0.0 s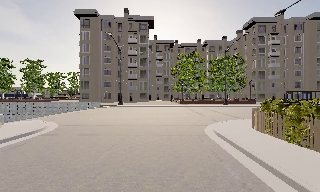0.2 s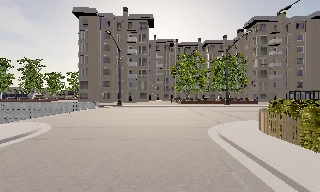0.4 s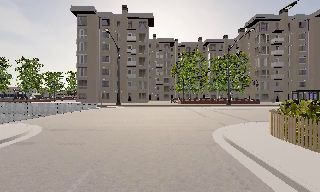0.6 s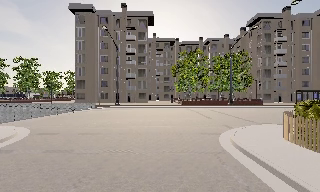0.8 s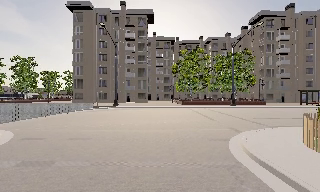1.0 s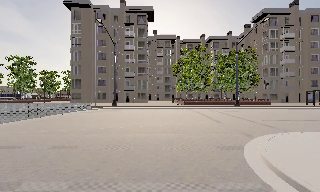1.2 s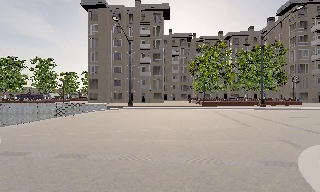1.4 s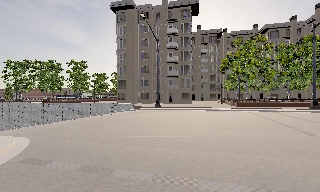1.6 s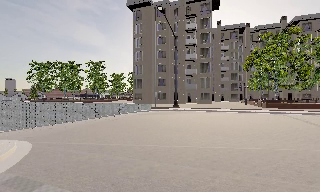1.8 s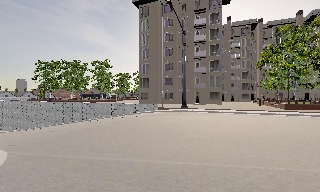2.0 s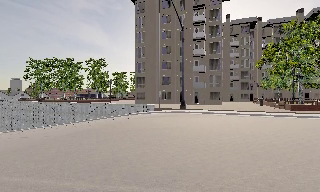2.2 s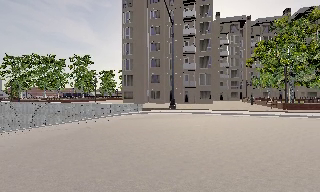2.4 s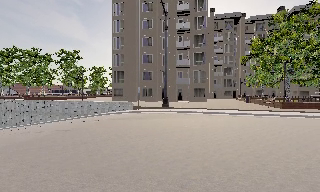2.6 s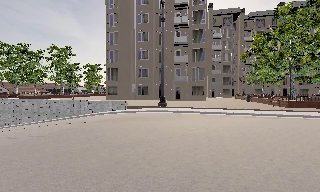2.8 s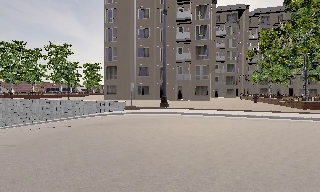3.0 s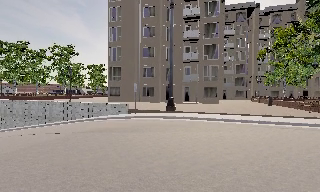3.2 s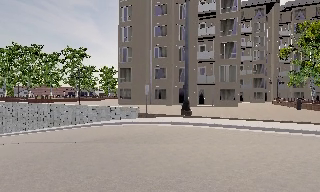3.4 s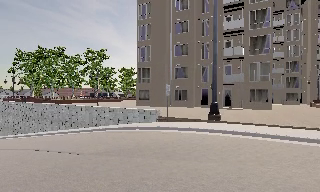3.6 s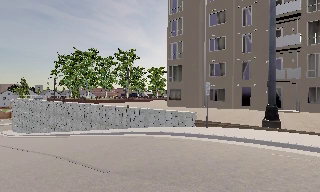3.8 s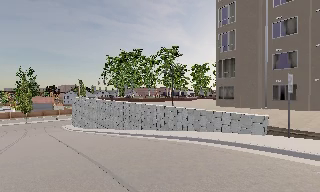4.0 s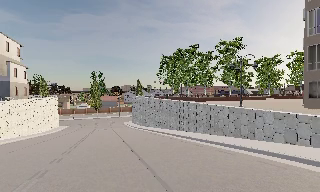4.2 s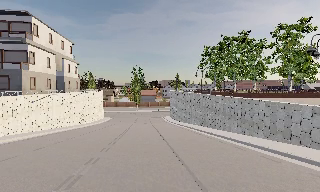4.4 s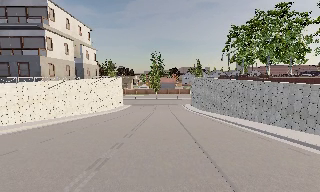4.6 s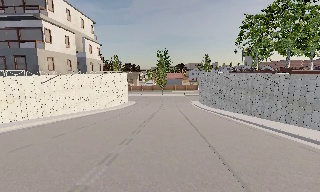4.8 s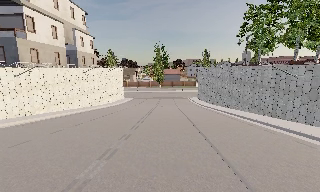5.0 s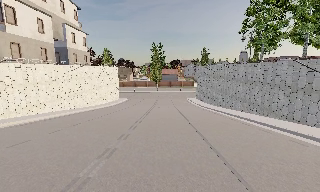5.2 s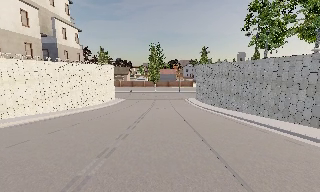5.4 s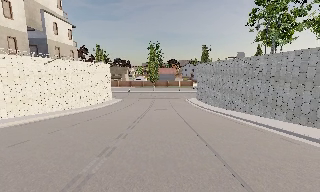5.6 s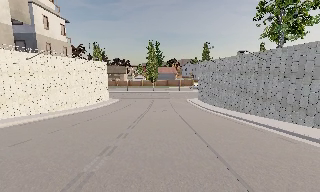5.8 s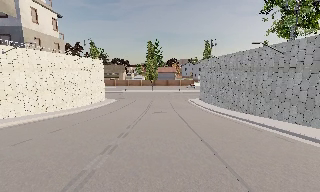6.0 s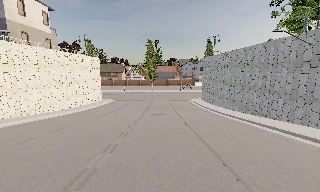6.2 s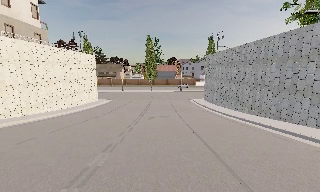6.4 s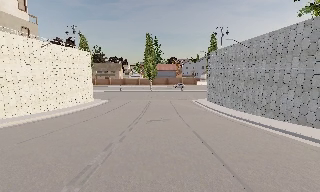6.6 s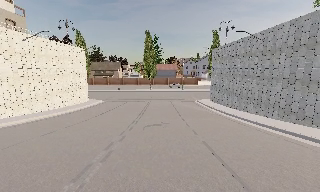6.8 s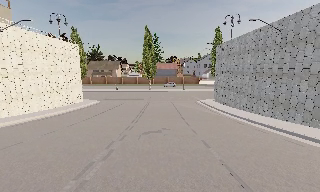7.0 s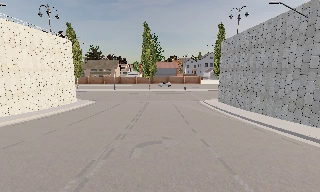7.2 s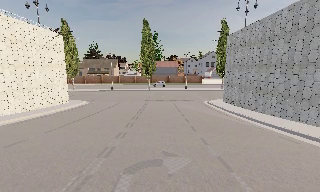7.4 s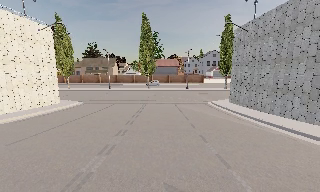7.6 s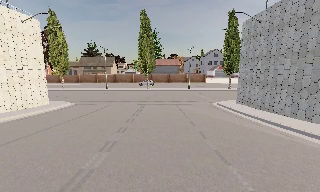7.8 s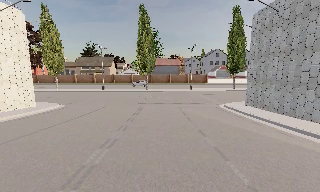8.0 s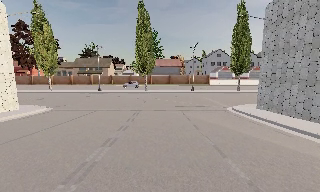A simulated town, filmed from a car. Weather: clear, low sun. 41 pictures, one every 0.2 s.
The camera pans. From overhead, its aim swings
counterclockwise.
The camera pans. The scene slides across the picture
to the right.
0.0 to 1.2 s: The camera travels forward, about 5 m, so what stands in front looms larger. It gains speed.
1.2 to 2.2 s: The camera swings to its left by about 15 degrees, and the scene slides to the right. It travels forward, about 7 m, so what stands in front looms larger.
2.2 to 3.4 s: The camera travels forward, about 9 m, so what stands in front looms larger.
3.4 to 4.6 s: The camera pans to its left, which is counterclockwise from overhead, by about 65 degrees. It travels forward, about 11 m. Its aim tips downward by about 10 degrees, and the scene shifts upward.
4.6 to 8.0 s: The camera travels forward, about 35 m, so what stands in front looms larger.
The film runs forward here.
